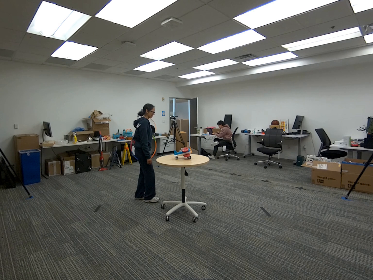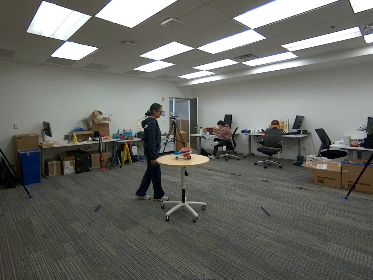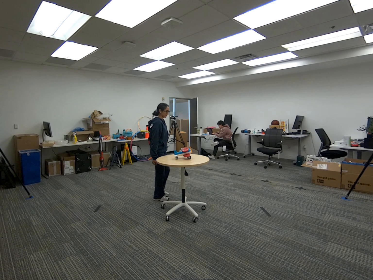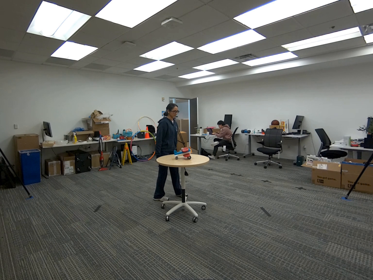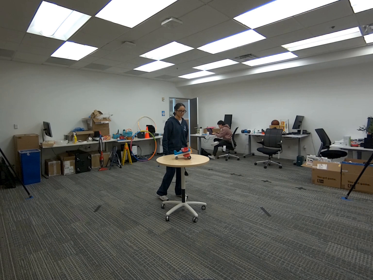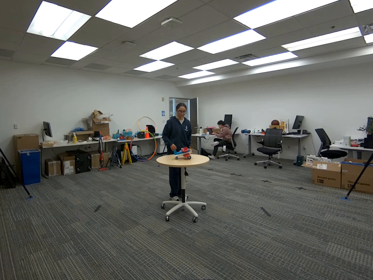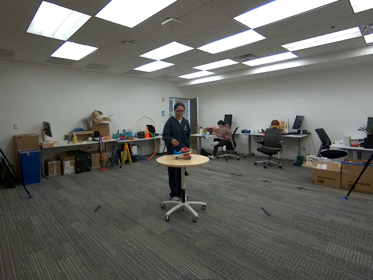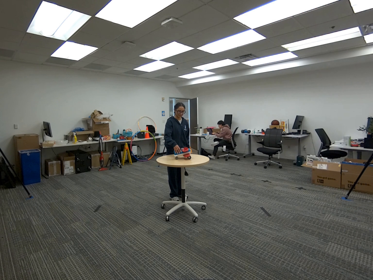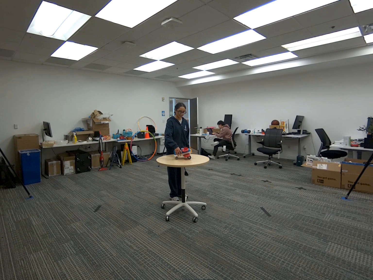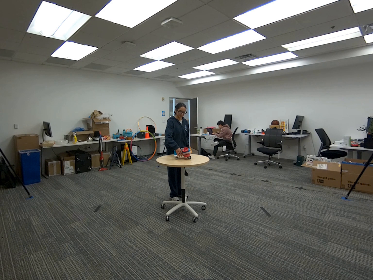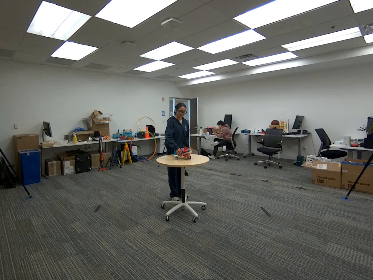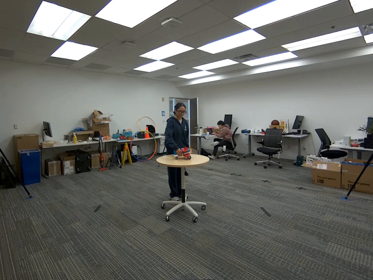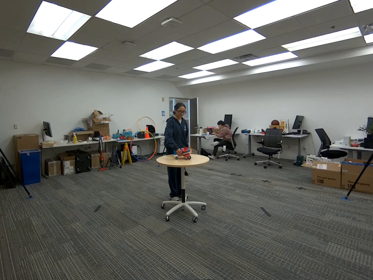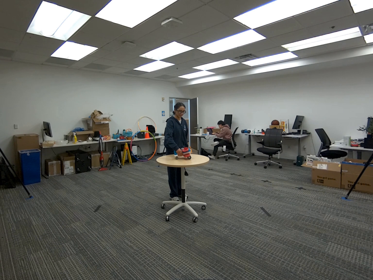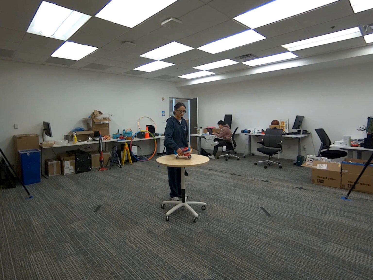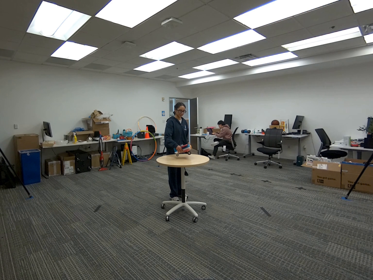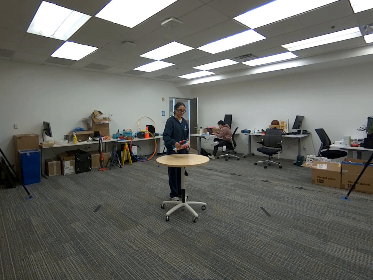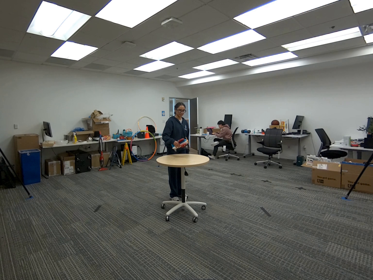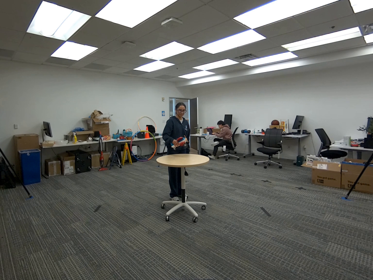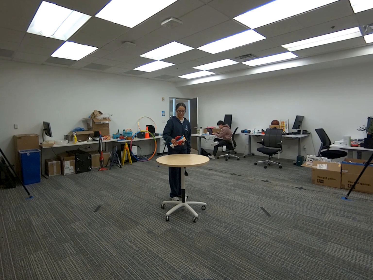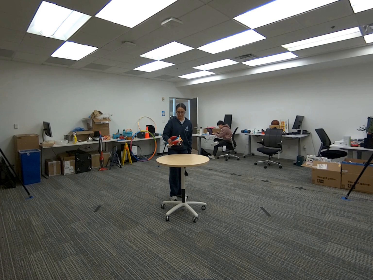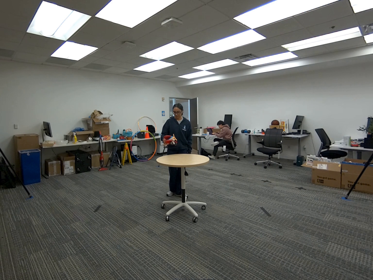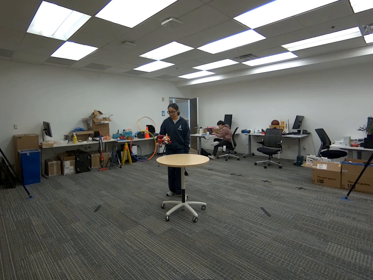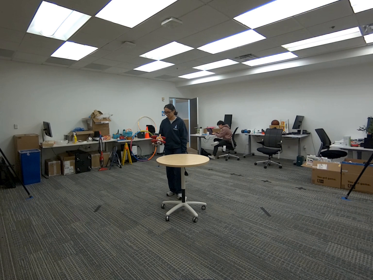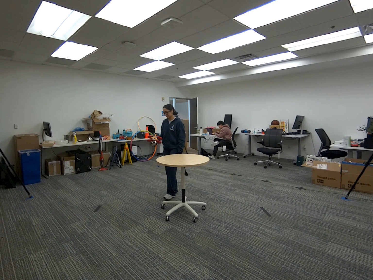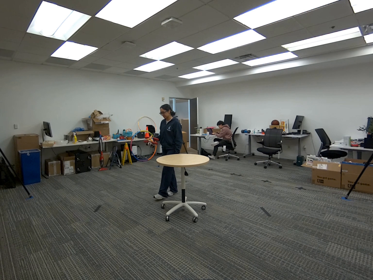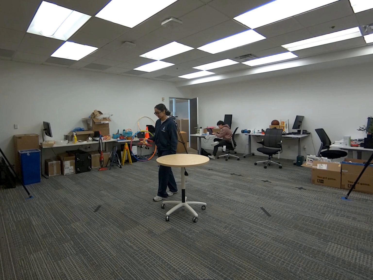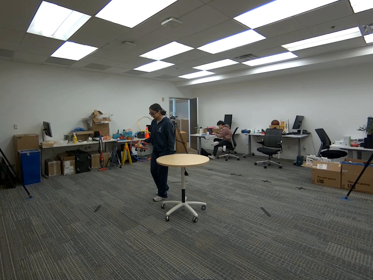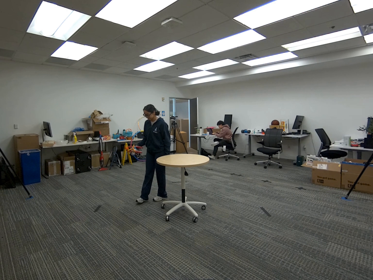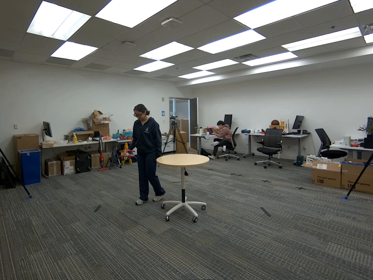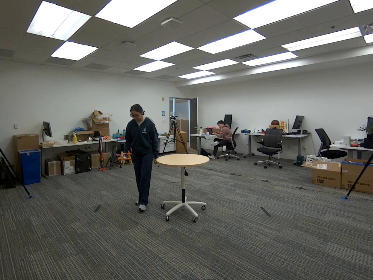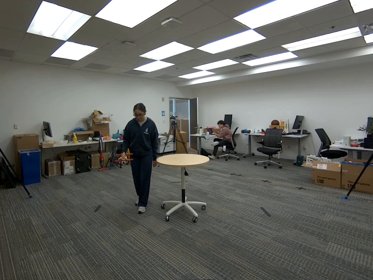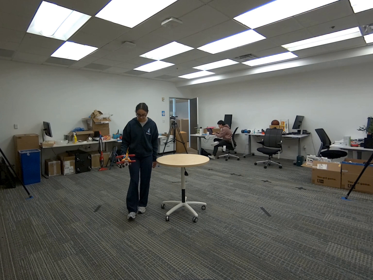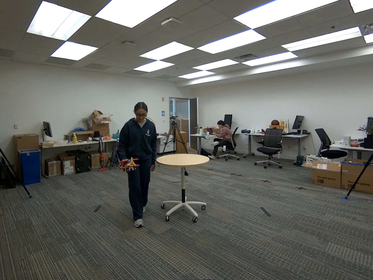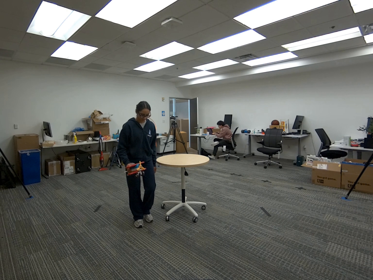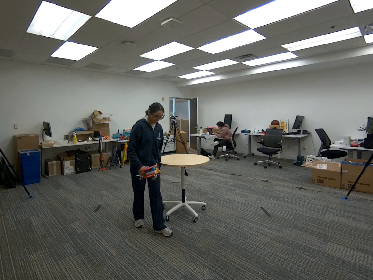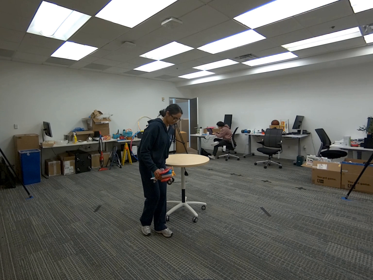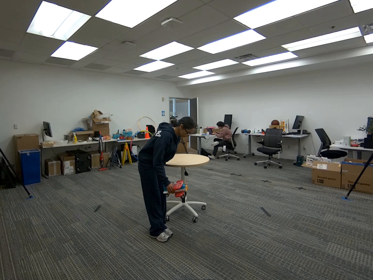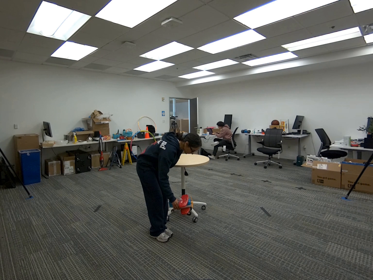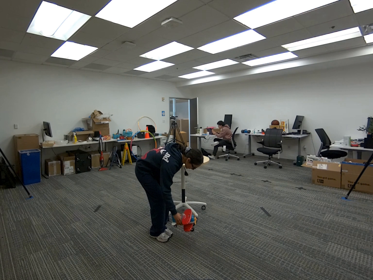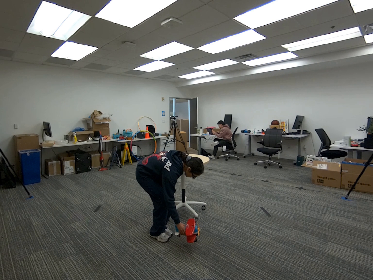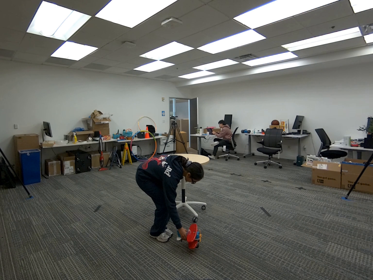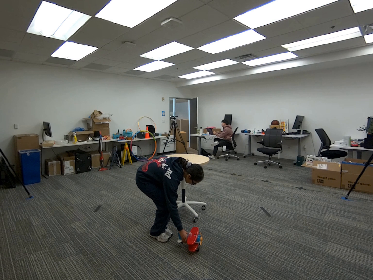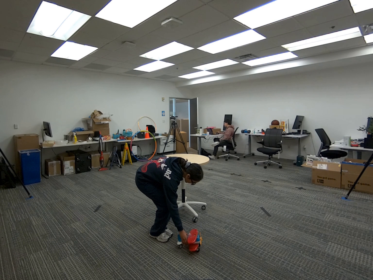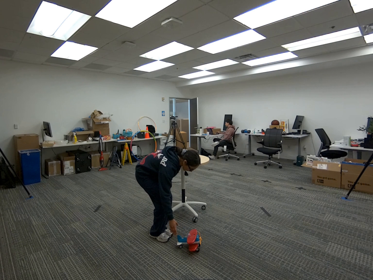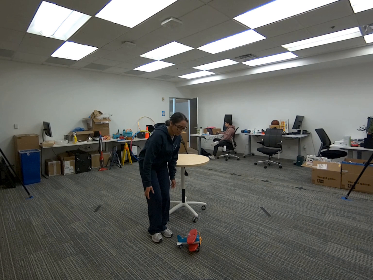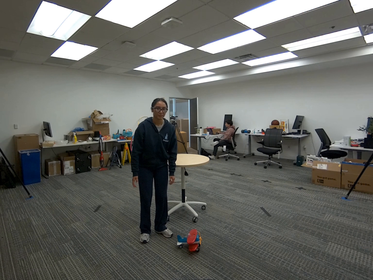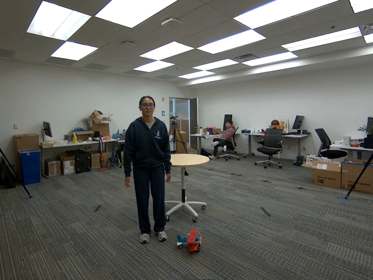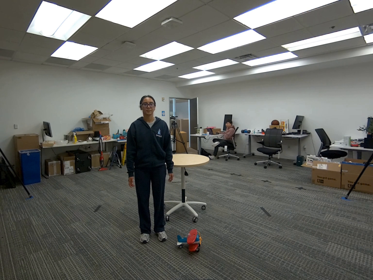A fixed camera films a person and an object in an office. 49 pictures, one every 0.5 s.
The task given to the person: Walk to the toy airplane on the round table, pick up the plane with your right hand and place it on the ground.
